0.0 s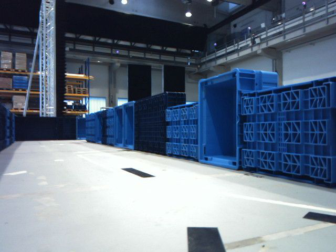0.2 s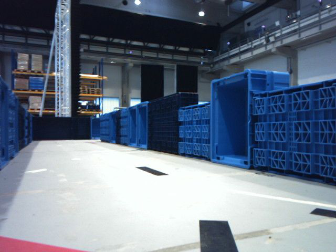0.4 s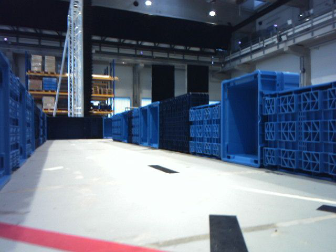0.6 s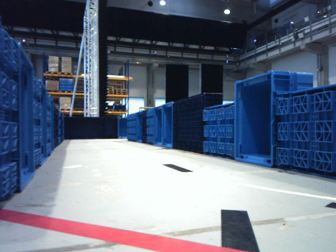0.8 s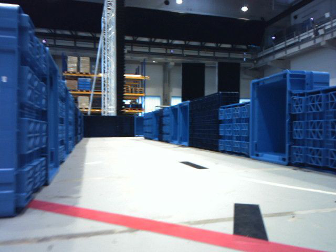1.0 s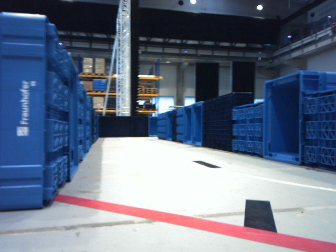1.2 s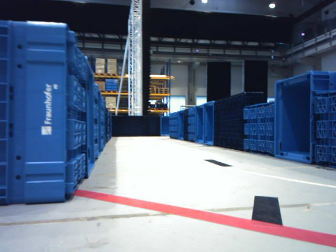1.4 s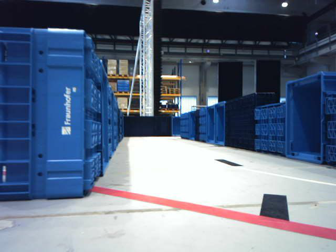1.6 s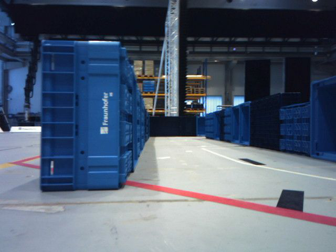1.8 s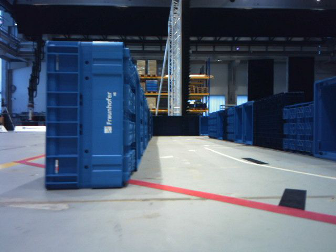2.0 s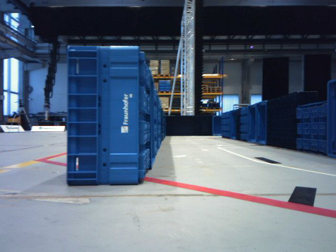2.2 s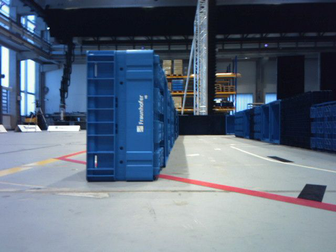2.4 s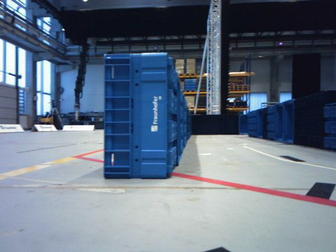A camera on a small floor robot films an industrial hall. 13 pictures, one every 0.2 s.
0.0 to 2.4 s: The camera pans to its left, which is counterclockwise from overhead, by about 30 degrees. It travels backward, about 0.4 m.
The film runs backward here.
